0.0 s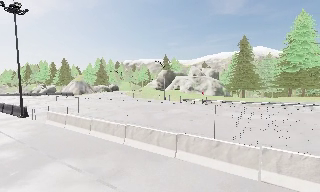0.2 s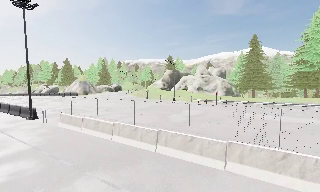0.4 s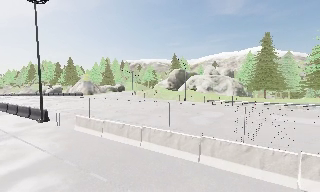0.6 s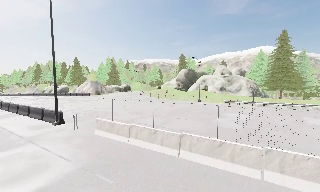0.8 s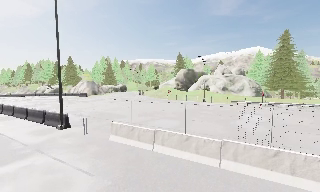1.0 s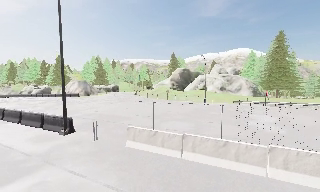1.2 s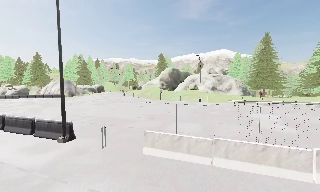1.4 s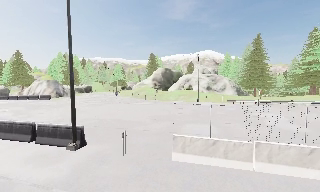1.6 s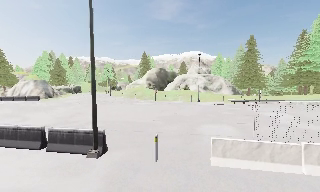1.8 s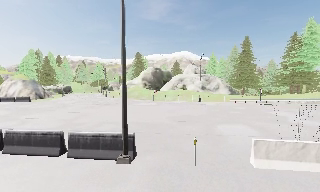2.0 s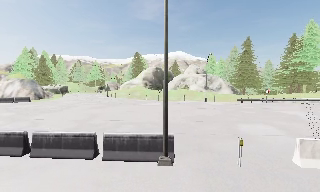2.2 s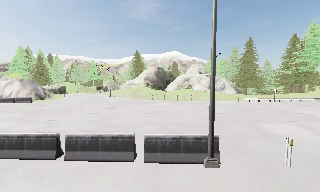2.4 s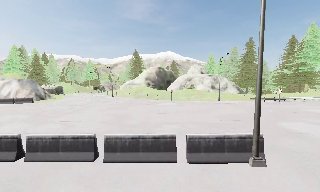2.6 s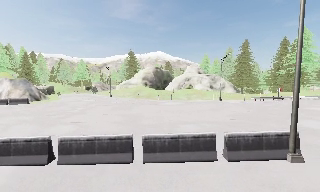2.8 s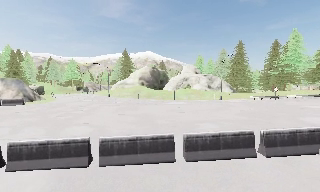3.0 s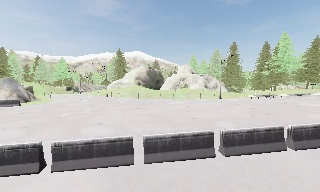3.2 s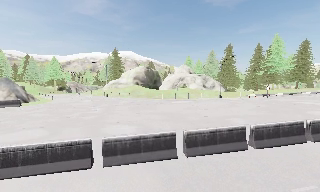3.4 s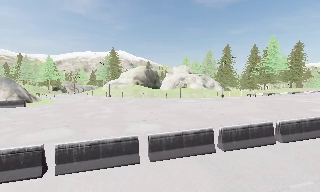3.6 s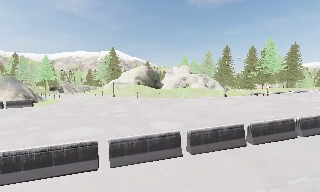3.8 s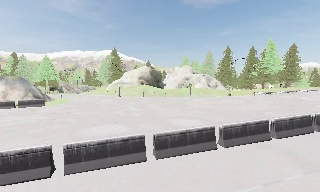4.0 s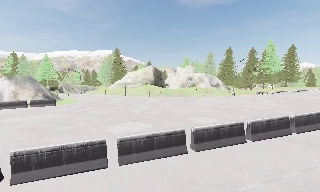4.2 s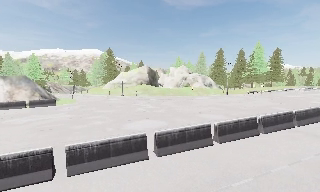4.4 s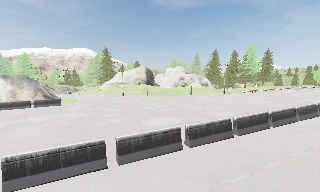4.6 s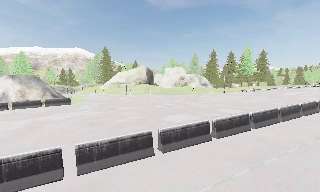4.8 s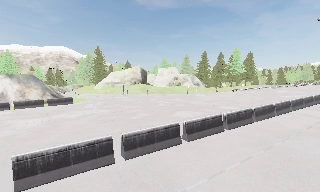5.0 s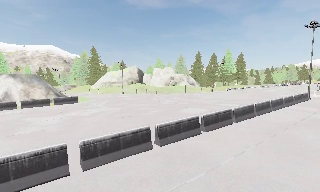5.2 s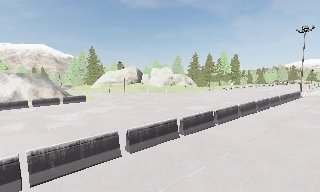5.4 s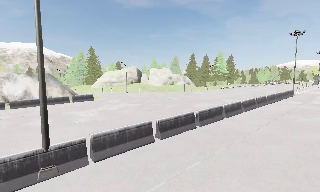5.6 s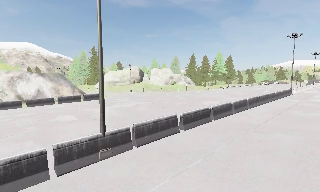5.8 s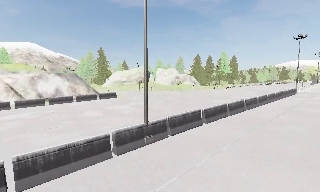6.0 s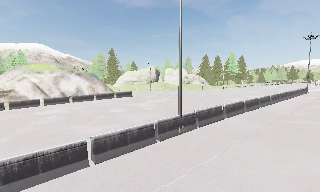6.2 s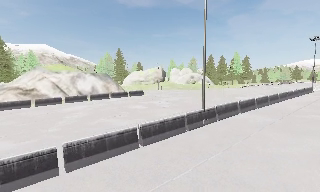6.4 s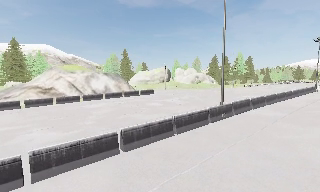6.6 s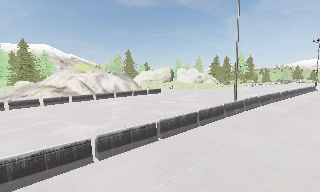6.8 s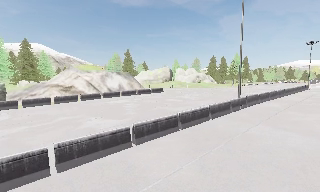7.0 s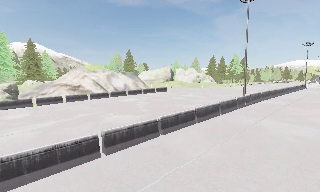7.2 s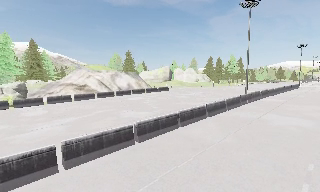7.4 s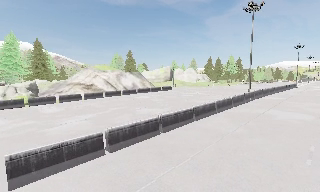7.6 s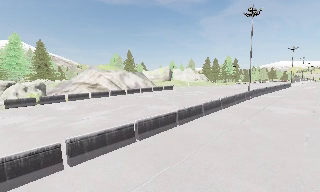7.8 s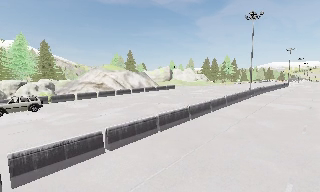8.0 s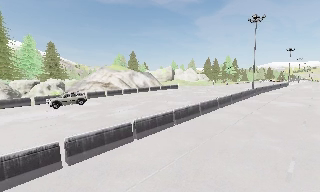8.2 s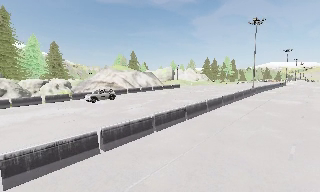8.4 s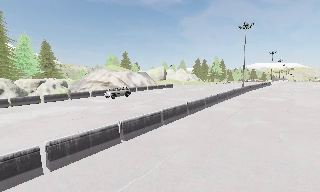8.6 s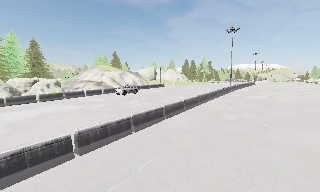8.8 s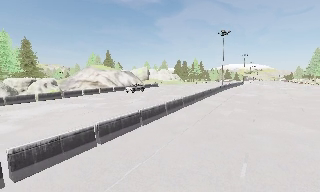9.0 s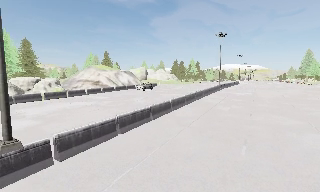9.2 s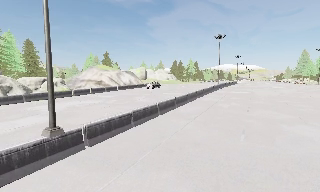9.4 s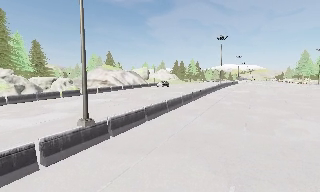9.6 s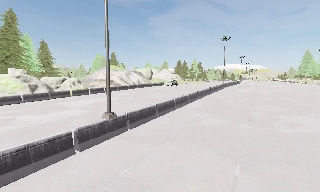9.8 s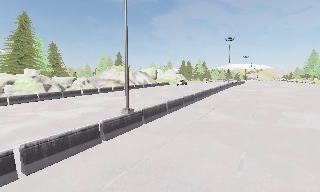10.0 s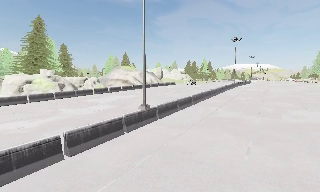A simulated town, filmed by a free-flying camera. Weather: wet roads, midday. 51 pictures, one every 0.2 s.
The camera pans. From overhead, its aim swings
clockwise.
0.0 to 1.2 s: The camera pans to its right, which is clockwise from overhead, by about 10 degrees. It travels to its left and forward, about 13 m, so close, fixed things drift to the right.
1.2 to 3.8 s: The camera pans to its right, which is clockwise from overhead, by about 40 degrees. It travels to its left, about 30 m, so close, fixed things drift to the right.
3.8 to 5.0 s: The camera pans to its right, which is clockwise from overhead, by about 20 degrees. It travels to its left and backward, about 14 m, so close, fixed things drift to the right.
5.0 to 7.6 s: The camera travels to its left and backward, about 30 m, so close, fixed things drift to the right.
7.6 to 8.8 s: The camera pans to its right, which is clockwise from overhead, by about 15 degrees. It travels backward and to its left, about 10 m, so what stands in front gets smaller.
8.8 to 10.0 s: The camera travels backward and to its left, about 9 m, so what stands in front gets smaller.
The film runs backward here.
